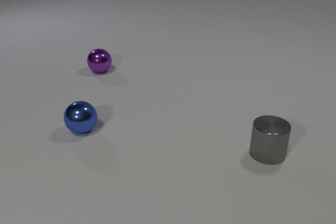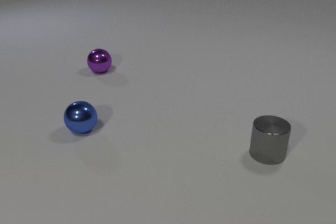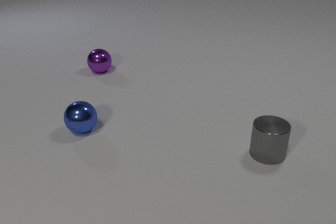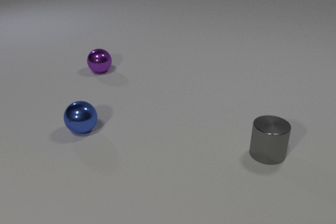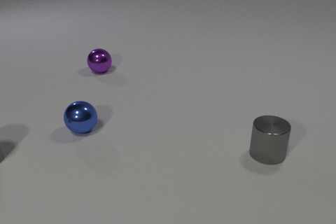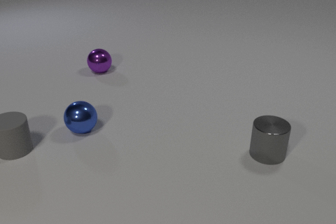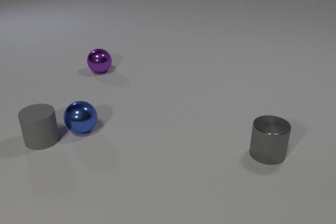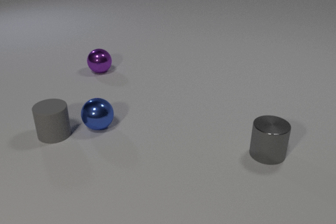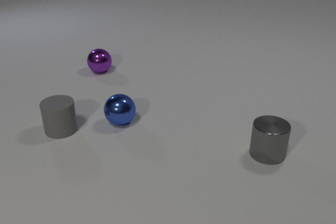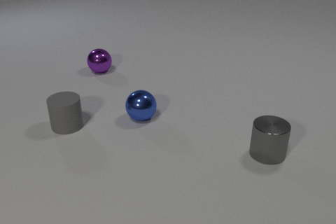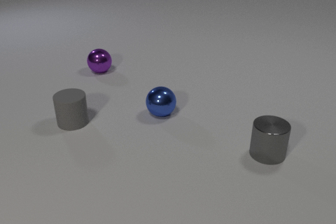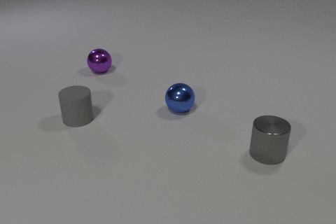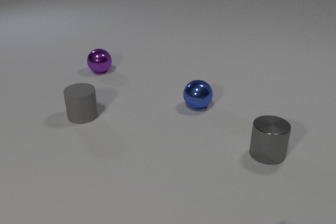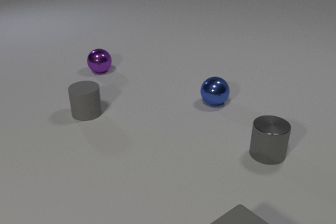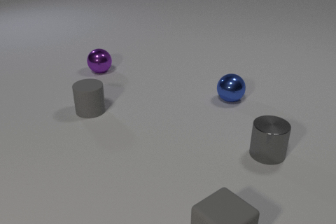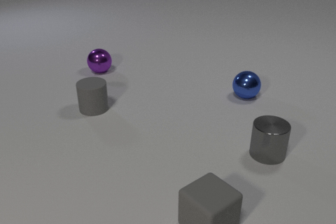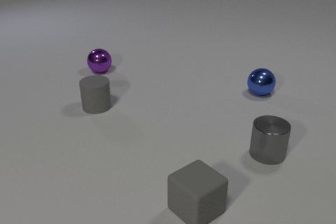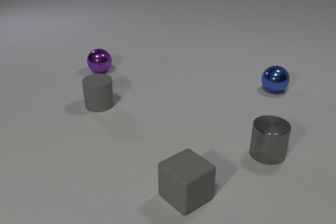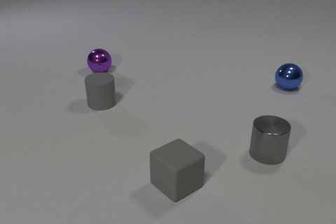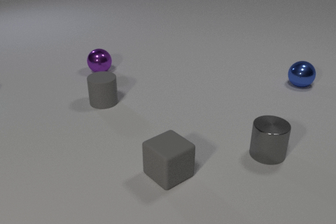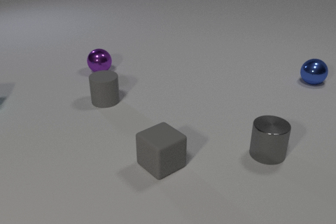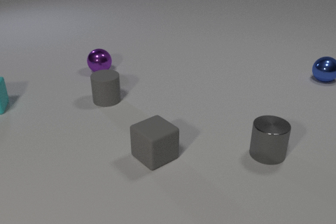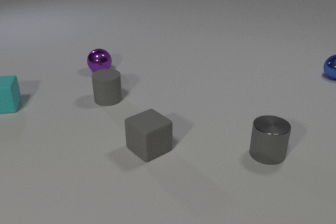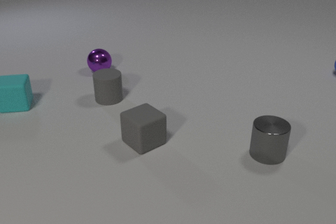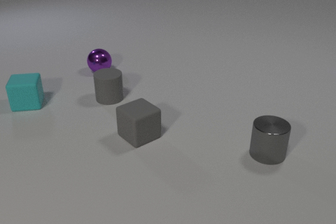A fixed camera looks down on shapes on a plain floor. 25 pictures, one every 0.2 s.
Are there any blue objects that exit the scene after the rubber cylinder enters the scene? yes.
What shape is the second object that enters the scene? cube.
How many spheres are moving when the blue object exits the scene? 0.
0.0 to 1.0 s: The gray rubber cylinder comes in at the left edge, slides to the right.
1.0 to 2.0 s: The gray rubber cylinder slides to the right and away from the camera. The blue metal sphere rolls to the right. The gray rubber cylinder and the blue metal sphere collide.
2.0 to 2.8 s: The gray rubber cylinder slides away from the camera and to the right. The blue metal sphere rolls to the right and away from the camera. The gray rubber cube comes in at the bottom edge, slides away from the camera and to the left.
2.8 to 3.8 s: The gray rubber cylinder slides away from the camera and to the right. The blue metal sphere rolls to the right and away from the camera. The gray rubber cube slides away from the camera and to the left.
3.8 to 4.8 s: The gray rubber cylinder slides away from the camera and to the right. The blue metal sphere rolls to the right and away from the camera, leaves at the right edge. The gray rubber cube slides away from the camera and to the left. The cyan rubber cube comes in at the left edge, slides to the right.
